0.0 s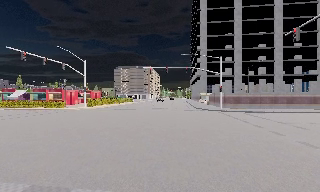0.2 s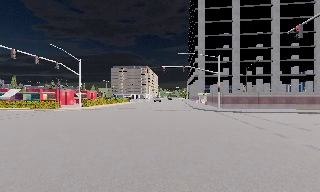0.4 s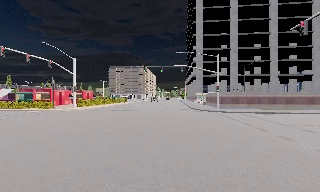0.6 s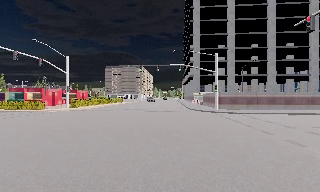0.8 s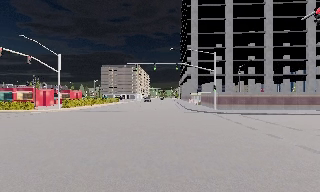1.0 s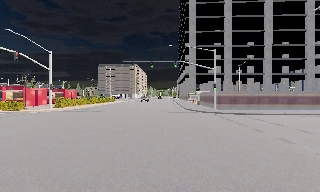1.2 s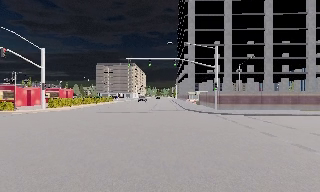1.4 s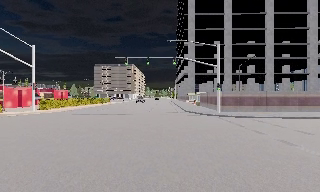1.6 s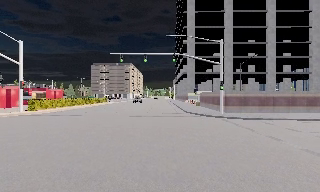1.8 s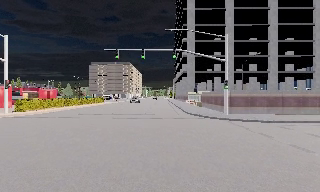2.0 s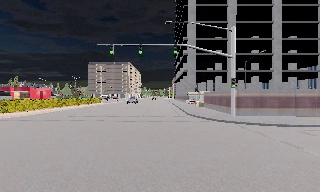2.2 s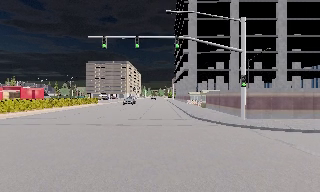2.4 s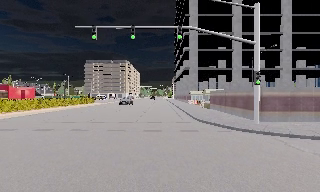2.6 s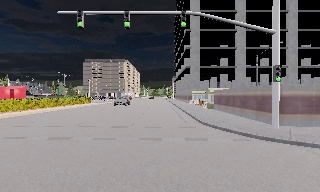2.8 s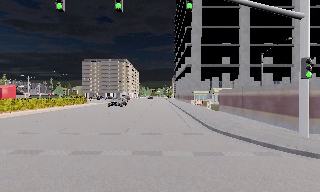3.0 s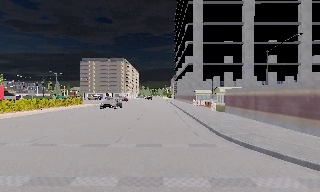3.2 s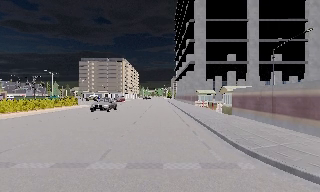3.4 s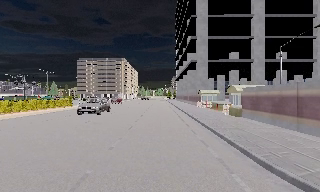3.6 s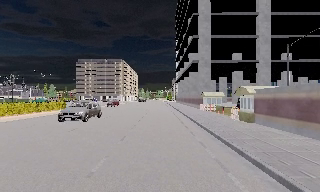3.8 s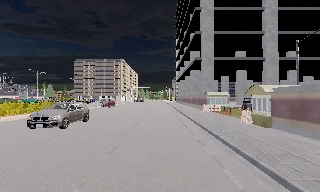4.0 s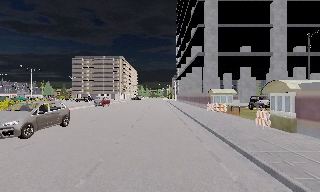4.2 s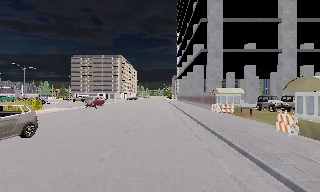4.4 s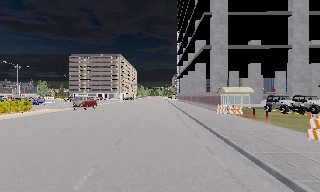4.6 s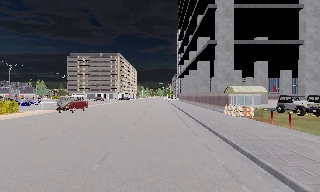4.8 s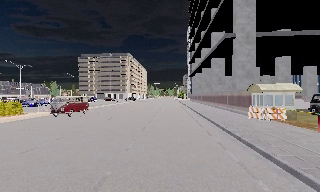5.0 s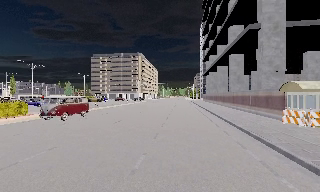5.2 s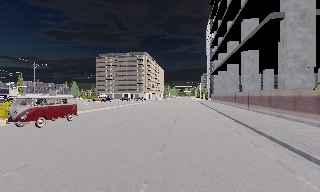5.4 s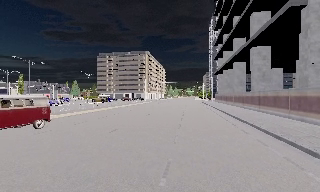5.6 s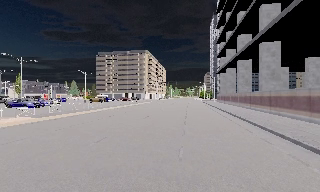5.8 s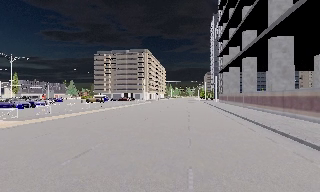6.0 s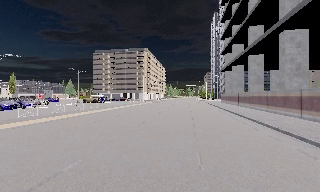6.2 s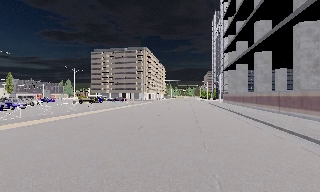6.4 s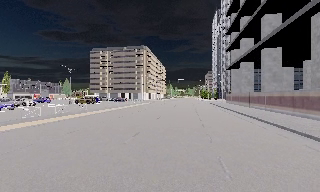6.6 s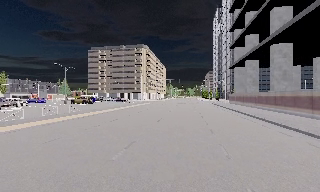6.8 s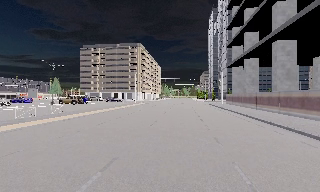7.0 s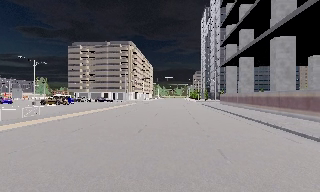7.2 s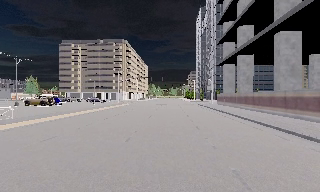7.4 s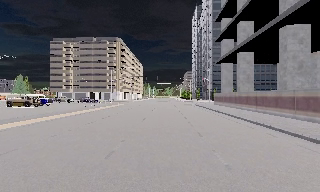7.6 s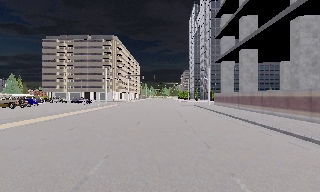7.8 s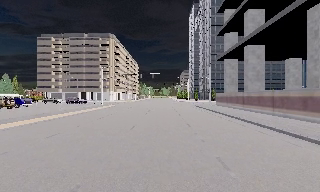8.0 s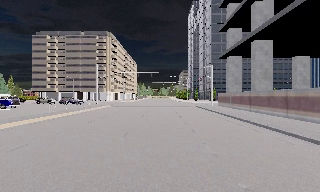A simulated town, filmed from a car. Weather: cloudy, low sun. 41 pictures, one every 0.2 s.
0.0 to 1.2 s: The camera travels forward, about 5 m, so what stands in front looms larger. It gains speed.
1.2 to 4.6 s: The camera travels forward, about 30 m, so what stands in front looms larger.
4.6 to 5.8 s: The scene slides to the right, as the camera pans about 10 degrees to its left. It travels forward, about 10 m, so what stands in front looms larger.
5.8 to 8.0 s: The camera travels forward, about 19 m, so what stands in front looms larger.
The film runs forward here.
